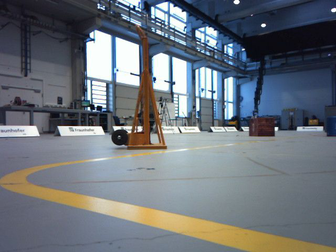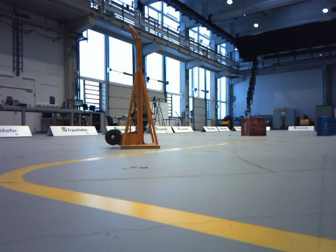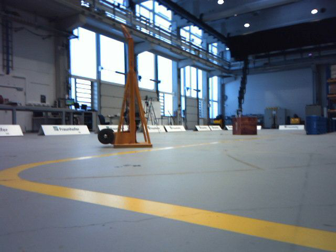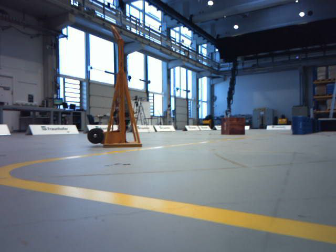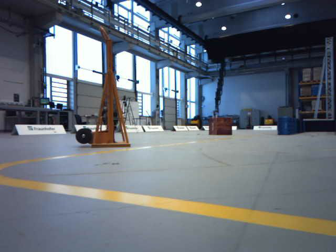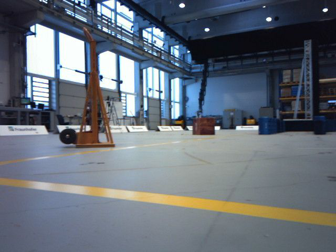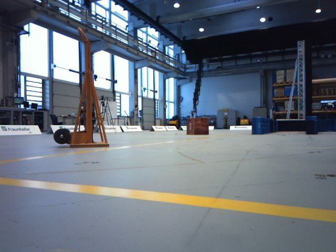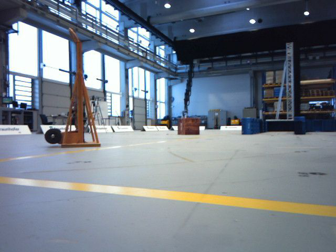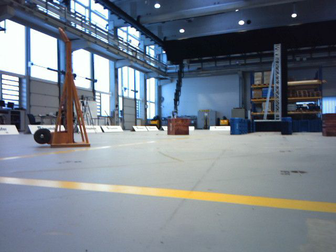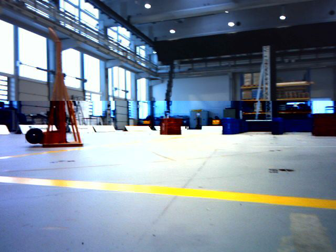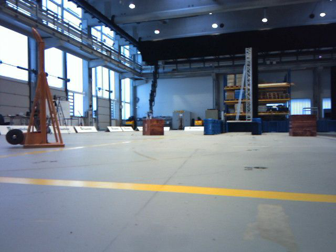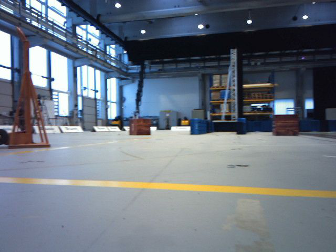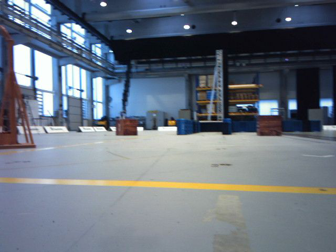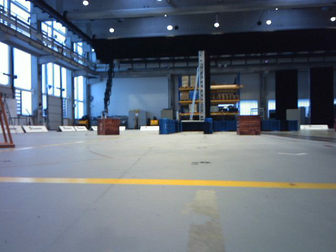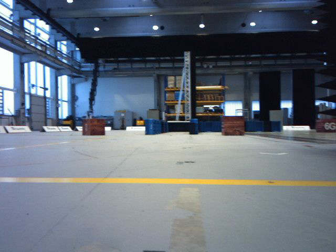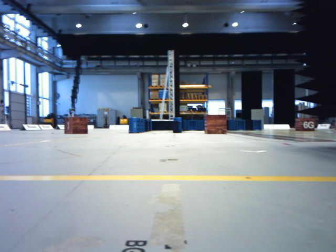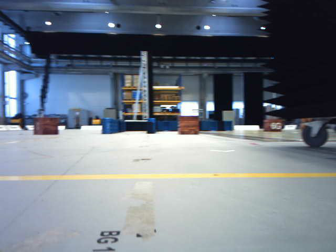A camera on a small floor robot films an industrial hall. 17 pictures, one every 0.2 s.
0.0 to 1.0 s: The camera swings to its right by about 10 degrees, and the scene slides to the left. It travels backward, about 0.2 m, so what stands in front gets smaller.
1.0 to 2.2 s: The camera travels backward, about 0.2 m, so what stands in front gets smaller.
2.2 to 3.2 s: The scene slides to the left, as the camera pans about 20 degrees to its right. It travels backward, about 0.2 m, so what stands in front gets smaller.
The film runs backward here.
